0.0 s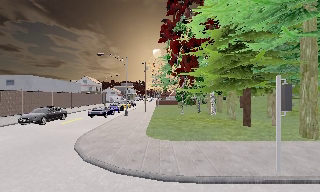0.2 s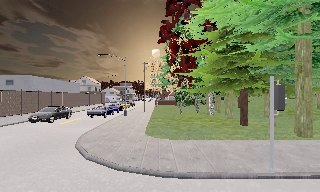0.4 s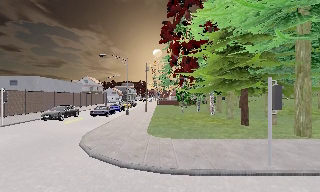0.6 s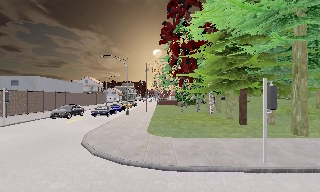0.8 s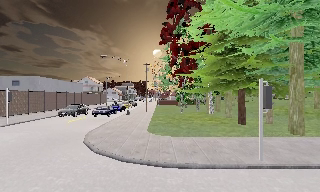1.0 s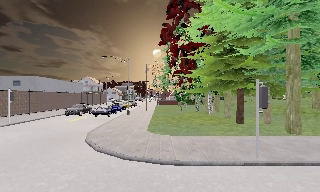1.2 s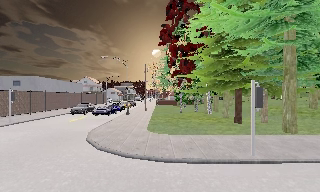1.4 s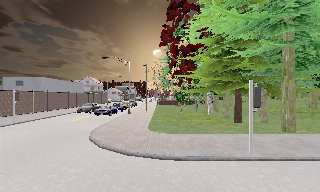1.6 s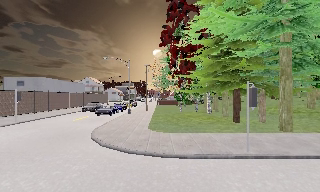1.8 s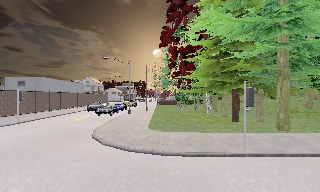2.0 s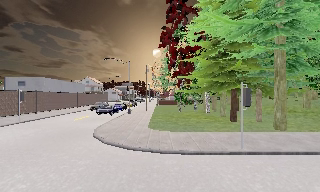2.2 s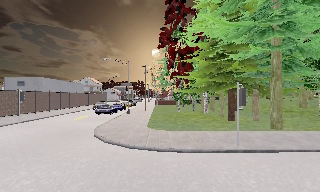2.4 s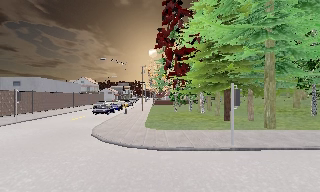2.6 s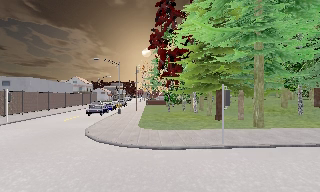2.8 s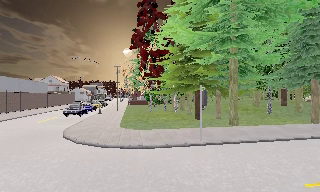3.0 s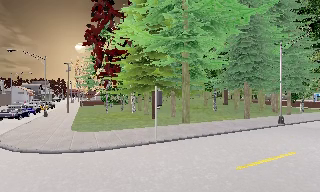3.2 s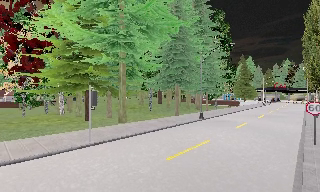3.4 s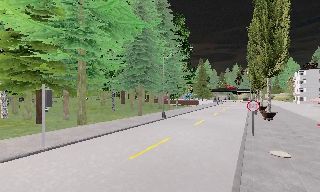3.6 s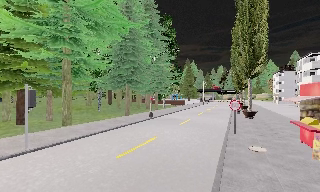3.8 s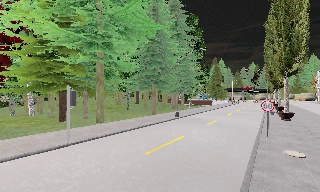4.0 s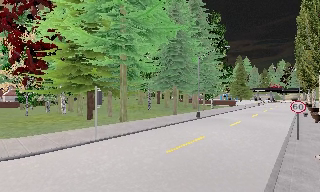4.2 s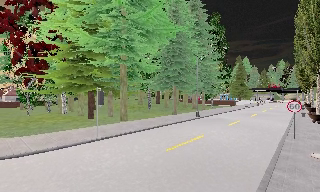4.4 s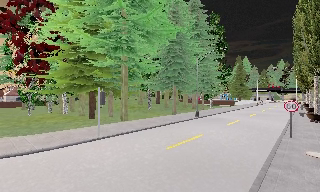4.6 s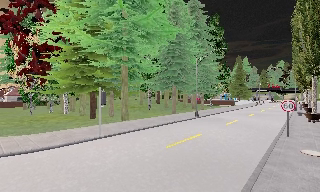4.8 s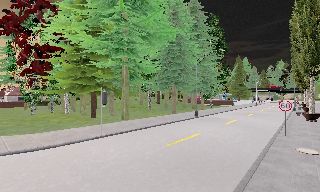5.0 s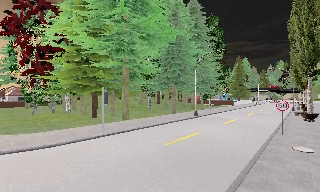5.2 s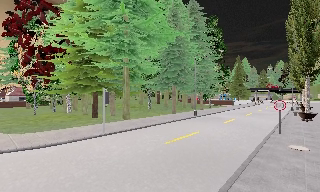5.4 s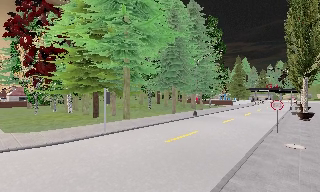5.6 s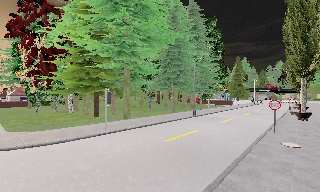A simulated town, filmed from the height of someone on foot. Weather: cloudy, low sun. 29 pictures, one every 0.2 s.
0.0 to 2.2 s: The camera travels backward, about 2.5 m, so what stands in front gets smaller.
2.2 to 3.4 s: The scene slides to the left, as the camera pans about 60 degrees to its right. It travels backward, about 1.5 m.
3.4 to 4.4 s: The camera swings to its left by about 10 degrees, and the scene slides to the right. It travels backward, about 1 m, so what stands in front gets smaller.
4.4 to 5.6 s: The camera travels backward, about 1.5 m, so what stands in front gets smaller.
The film runs backward here.
